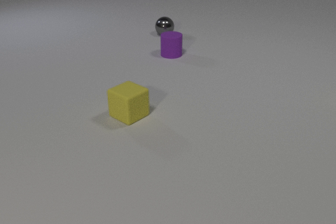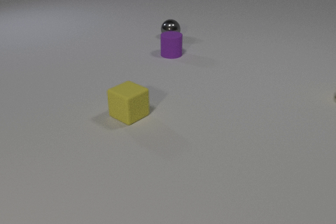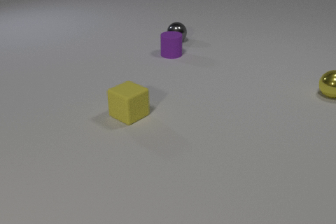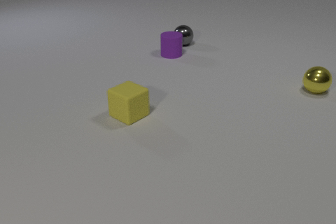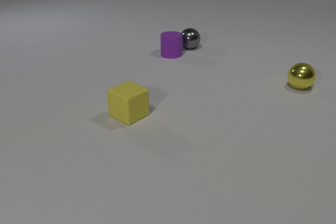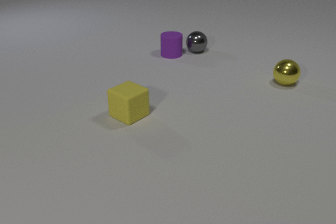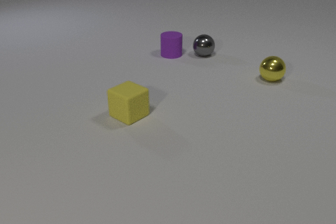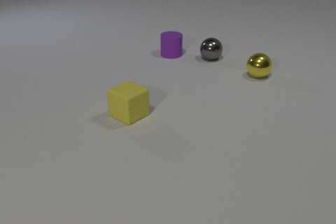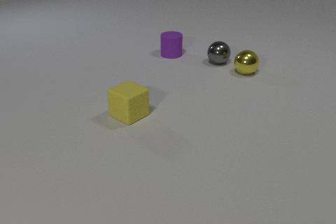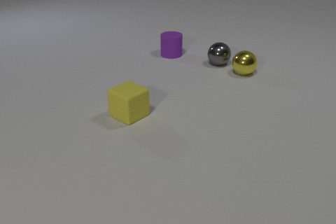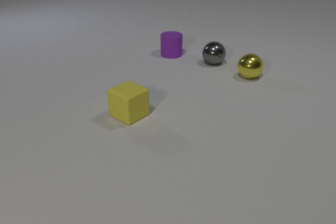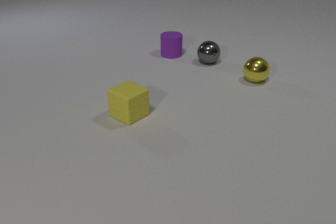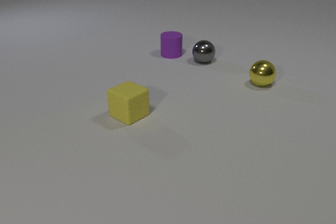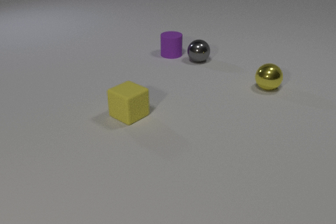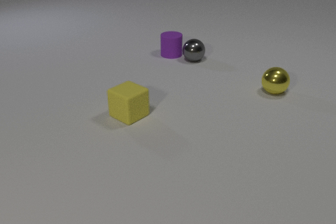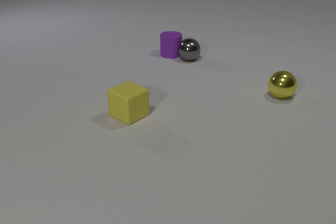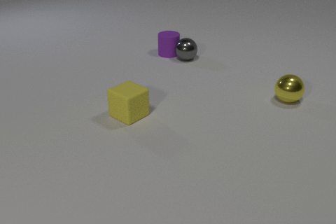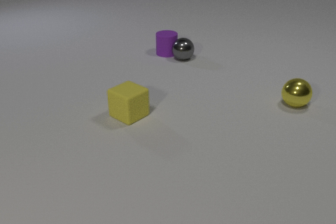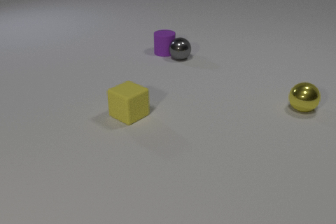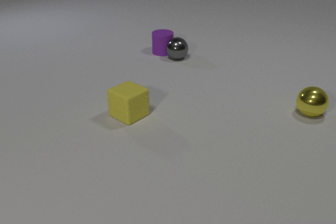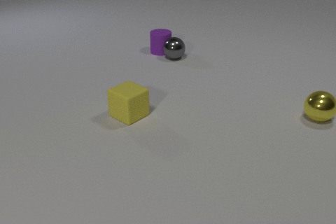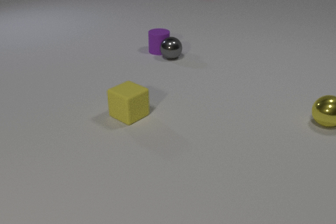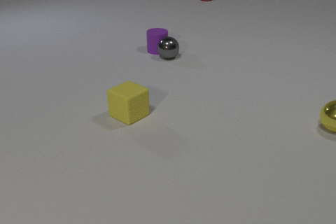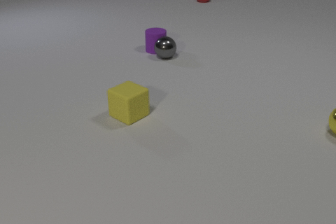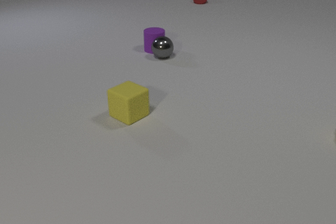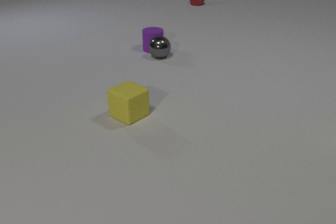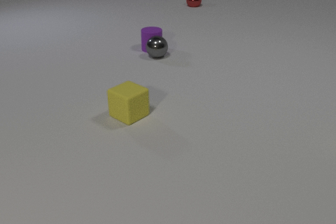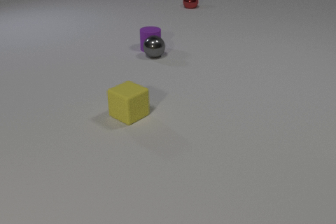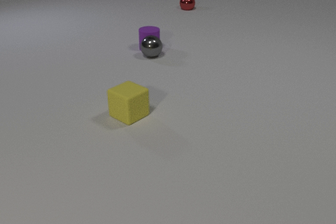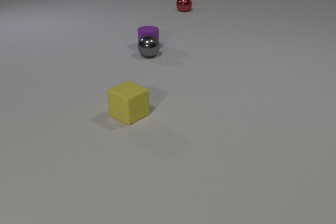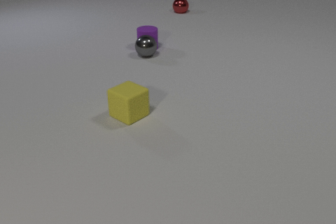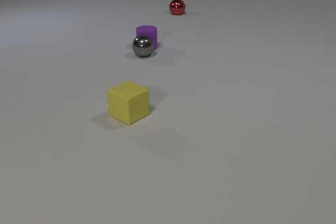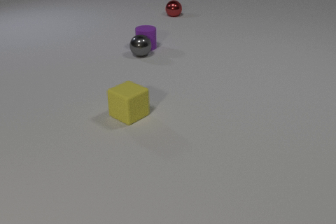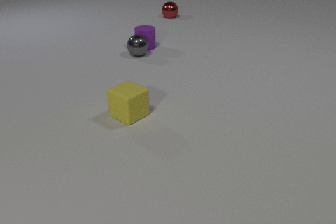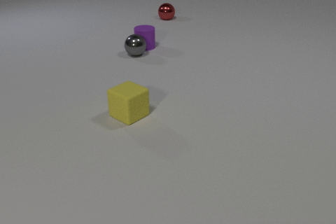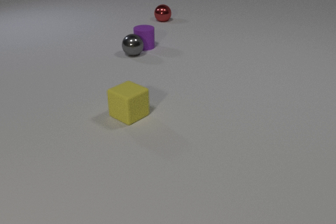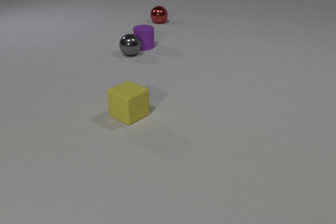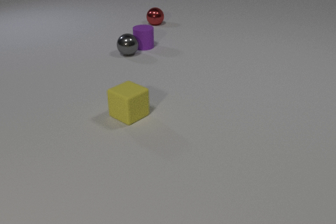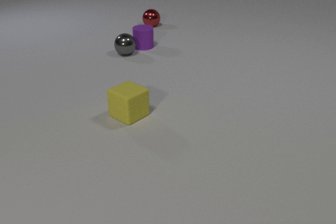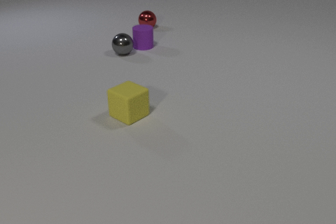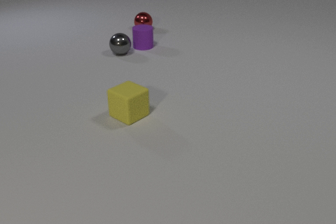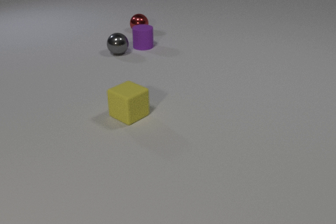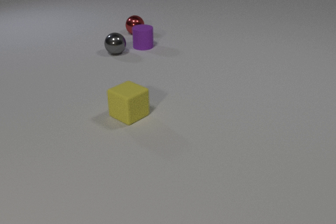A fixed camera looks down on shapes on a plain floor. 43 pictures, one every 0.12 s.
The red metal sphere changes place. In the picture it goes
toward the camera.
0.00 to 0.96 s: The gray metal sphere rolls toward the camera and to the right. The yellow metal sphere comes in at the right edge, rolls to the left.
0.96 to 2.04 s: The gray metal sphere rolls to the left. The yellow metal sphere rolls toward the camera and to the right. The purple rubber cylinder slides to the left. The gray metal sphere and the yellow metal sphere collide. The gray metal sphere and the purple rubber cylinder collide.
2.04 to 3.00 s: The gray metal sphere rolls to the left. The yellow metal sphere rolls to the right and toward the camera, leaves at the right edge. The purple rubber cylinder slides to the left and away from the camera. The red metal sphere comes in at the top edge, rolls toward the camera and to the left.
3.00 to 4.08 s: The gray metal sphere rolls to the left. The purple rubber cylinder slides to the left and away from the camera. The red metal sphere rolls toward the camera and to the left.
4.08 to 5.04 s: The gray metal sphere rolls to the left. The red metal sphere rolls toward the camera and to the left.
How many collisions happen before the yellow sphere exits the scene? 2.
What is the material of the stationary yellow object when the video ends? rubber.
What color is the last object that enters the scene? red.
